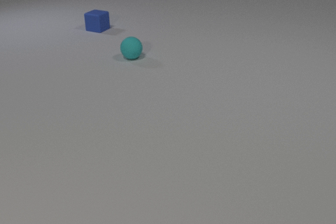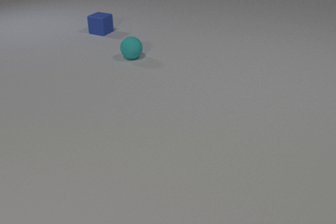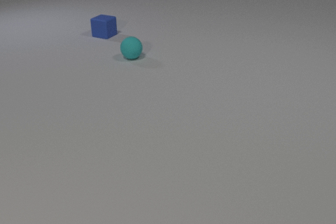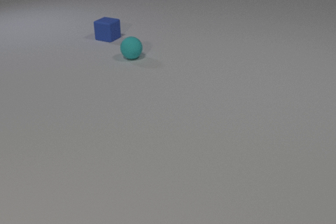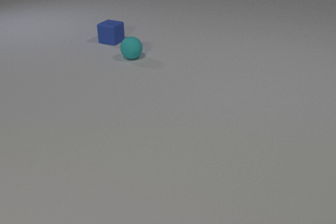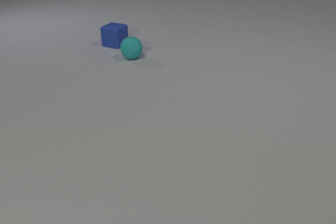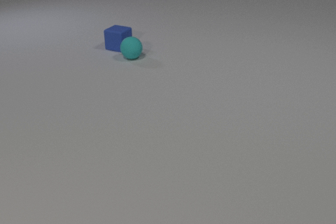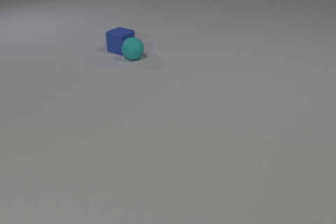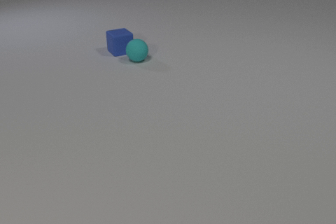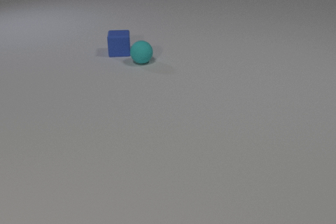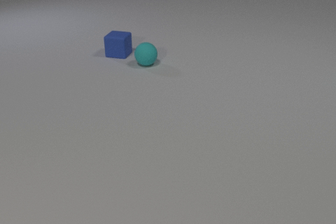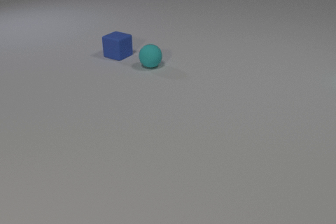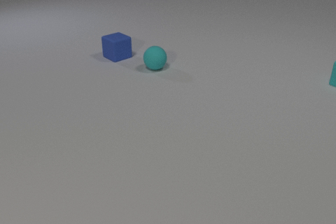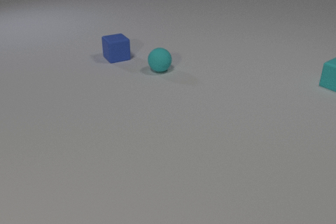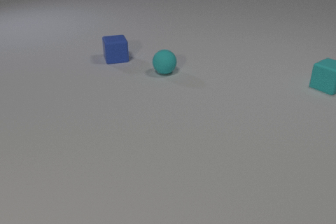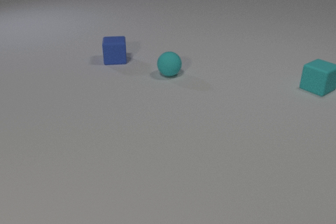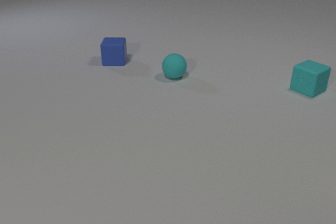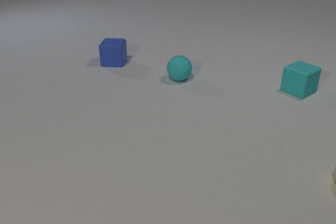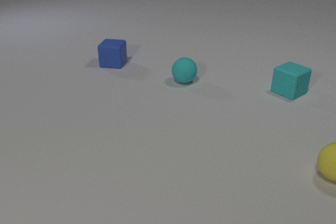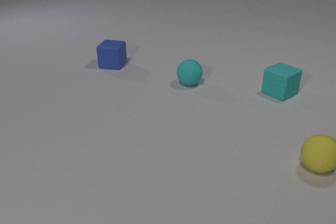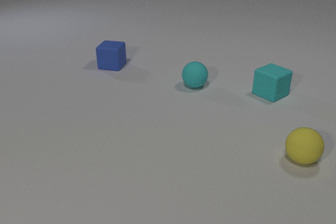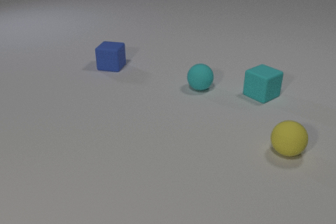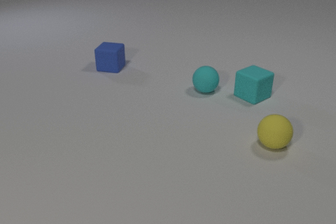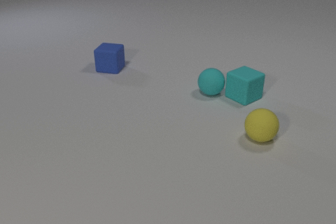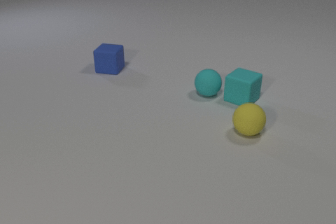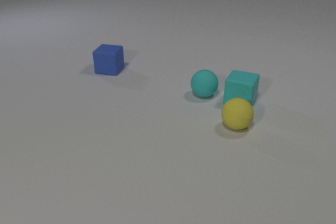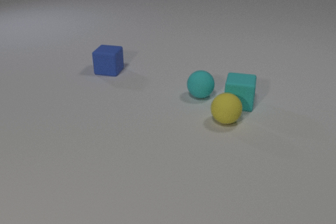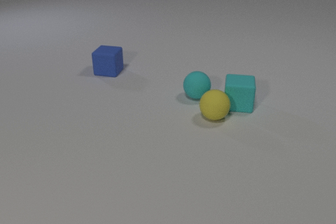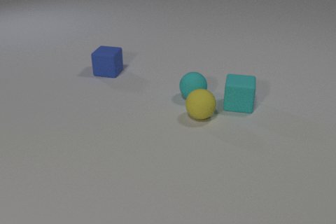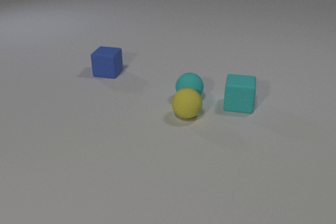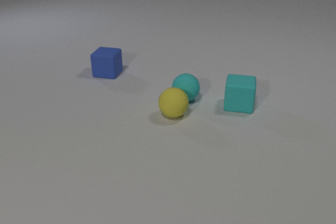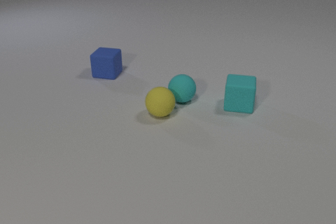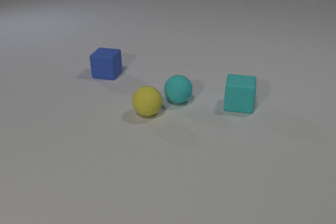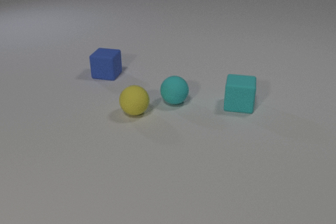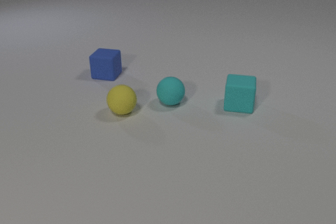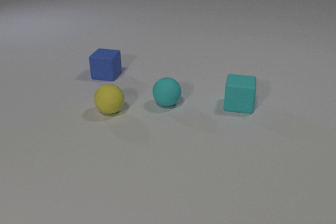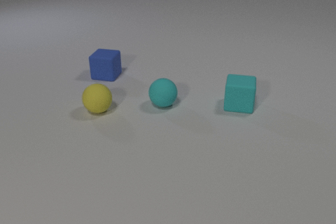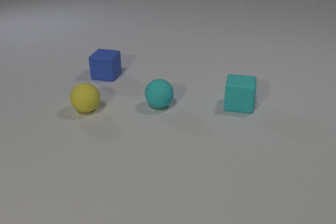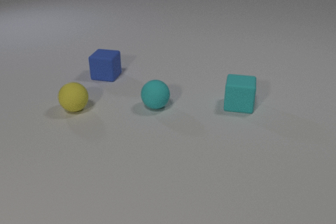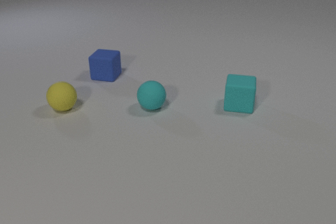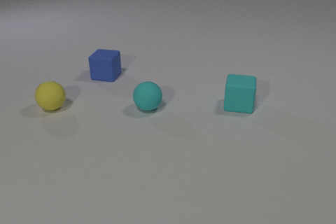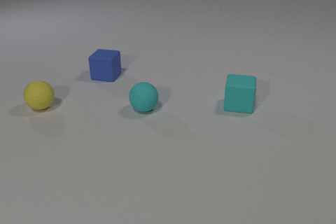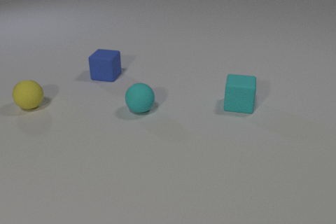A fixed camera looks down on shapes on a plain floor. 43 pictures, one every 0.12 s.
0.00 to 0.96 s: The blue rubber cube slides toward the camera, spins clockwise seen from above by about 30 degrees, its near face sliding to the left. The cyan rubber sphere rolls toward the camera and to the right. The blue rubber cube and the cyan rubber sphere collide.
0.96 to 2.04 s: The blue rubber cube slides toward the camera, spins so that its near face slides to the left, clockwise seen from above. The cyan rubber sphere rolls toward the camera and to the right. The cyan rubber cube comes in at the right edge, slides to the left and toward the camera.
2.04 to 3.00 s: The blue rubber cube slides toward the camera. The cyan rubber sphere rolls toward the camera and to the right. The cyan rubber cube slides to the left and toward the camera, spins counterclockwise seen from above by about 30 degrees, its near face sliding to the right. The yellow rubber sphere rolls to the left and away from the camera. The cyan rubber sphere and the cyan rubber cube collide.
3.00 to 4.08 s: The blue rubber cube slides toward the camera. The cyan rubber sphere rolls to the left and toward the camera. The cyan rubber cube slides toward the camera. The yellow rubber sphere rolls to the left. The cyan rubber cube and the yellow rubber sphere collide.
4.08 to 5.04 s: The cyan rubber sphere rolls to the left and toward the camera. The yellow rubber sphere rolls to the left.
How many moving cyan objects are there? 2.
What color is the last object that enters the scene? yellow.
Are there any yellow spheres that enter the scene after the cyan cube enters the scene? yes.
